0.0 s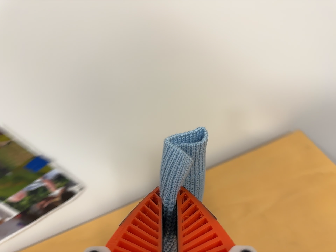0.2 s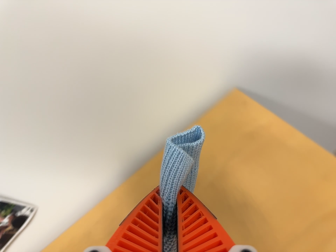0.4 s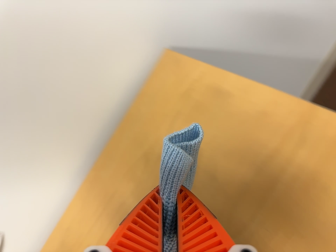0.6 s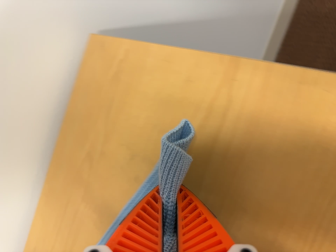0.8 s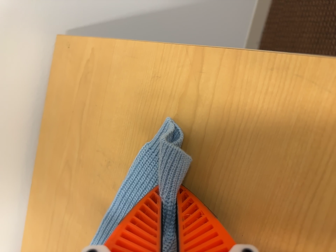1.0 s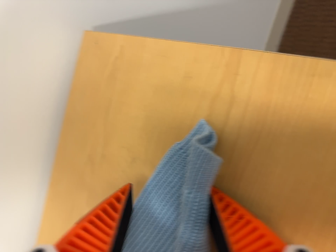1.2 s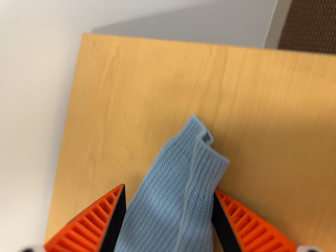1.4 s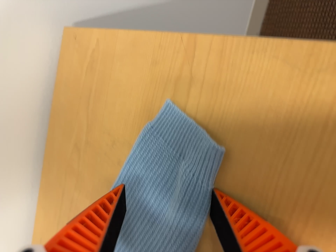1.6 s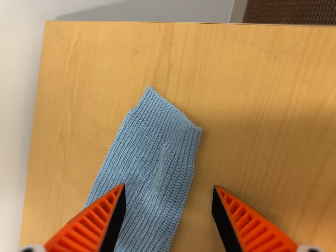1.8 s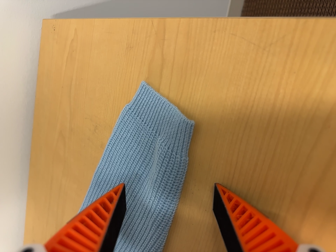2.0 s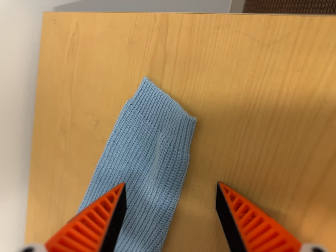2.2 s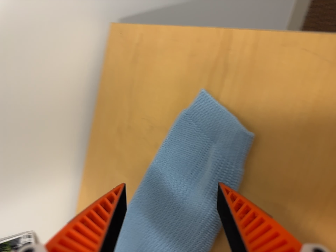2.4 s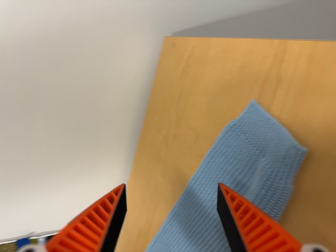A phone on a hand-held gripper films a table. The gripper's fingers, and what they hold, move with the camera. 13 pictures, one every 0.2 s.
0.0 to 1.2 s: The camera travels to its right, about 32 cm, so close, fixed things drift to the left. Its aim tips toward the bottom of its view by about 10 degrees, and the scene shifts upward. It rolls about its line of sight by about 50 degrees, and the scene rotates counterclockwise.
1.2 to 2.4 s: The camera pans to its left by about 15 degrees. It travels backward, about 5 cm, so what stands in front gets smaller.
The film runs backward here.
